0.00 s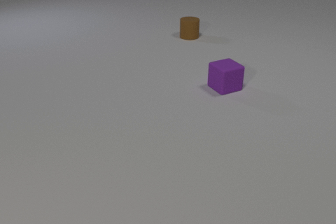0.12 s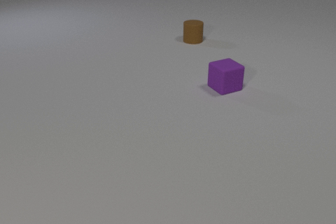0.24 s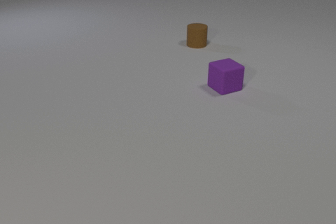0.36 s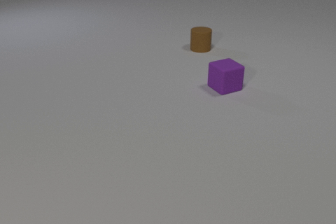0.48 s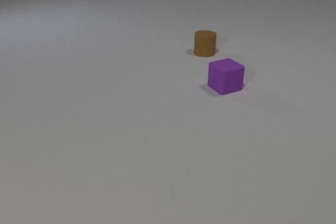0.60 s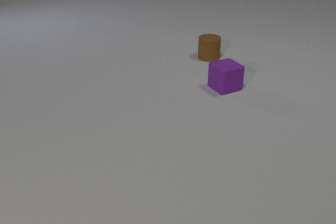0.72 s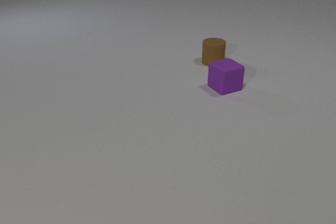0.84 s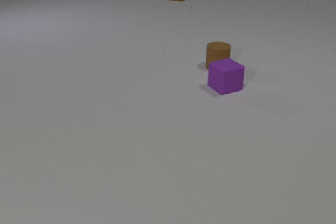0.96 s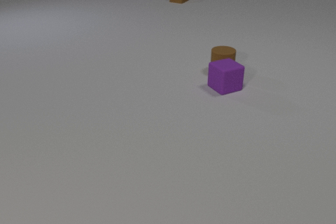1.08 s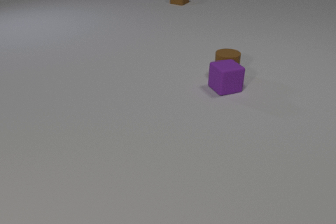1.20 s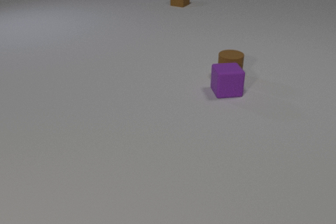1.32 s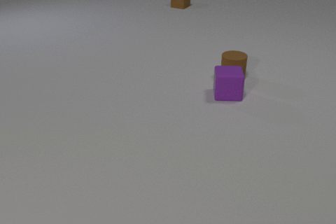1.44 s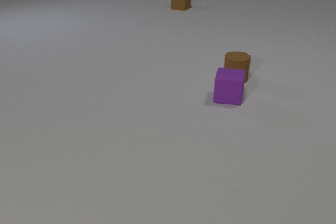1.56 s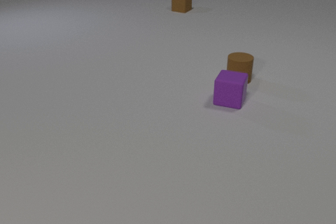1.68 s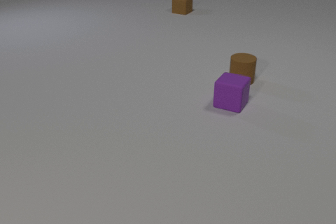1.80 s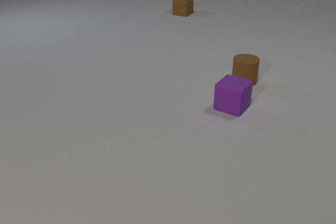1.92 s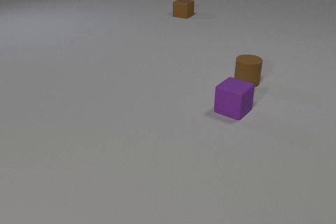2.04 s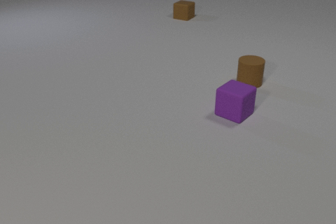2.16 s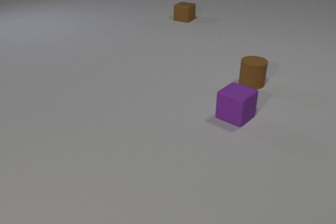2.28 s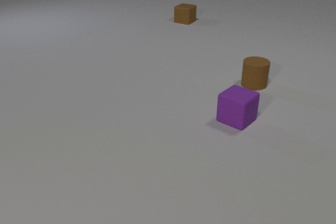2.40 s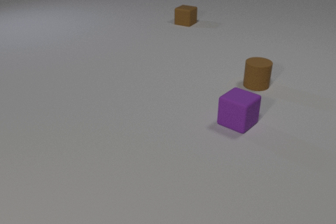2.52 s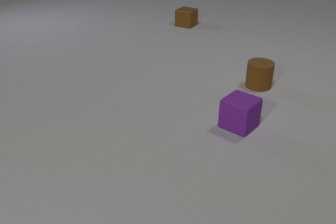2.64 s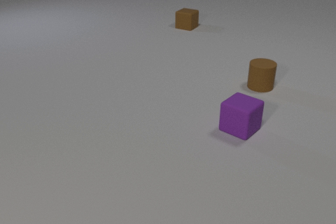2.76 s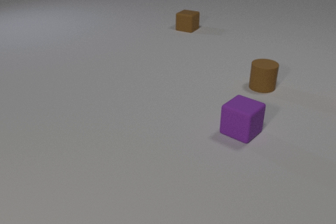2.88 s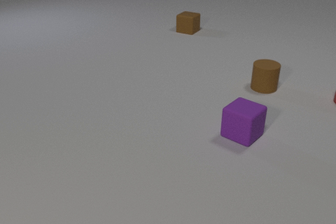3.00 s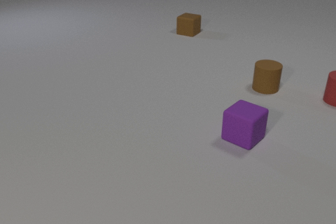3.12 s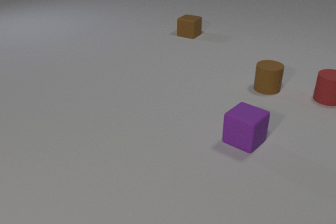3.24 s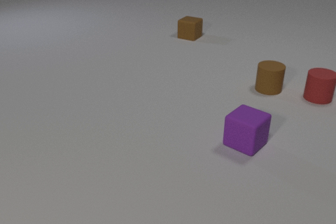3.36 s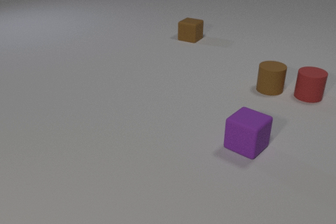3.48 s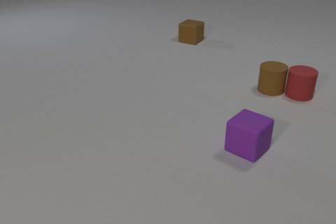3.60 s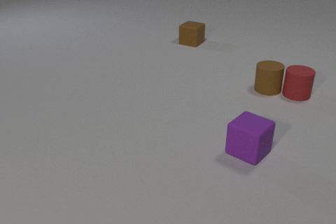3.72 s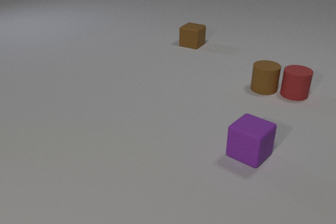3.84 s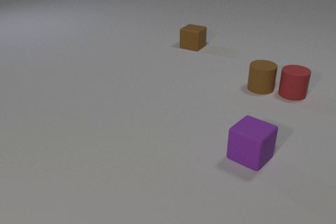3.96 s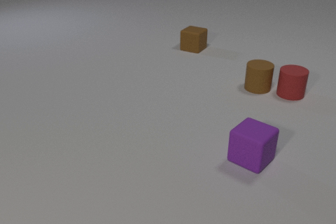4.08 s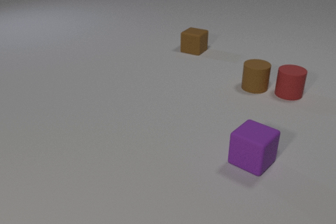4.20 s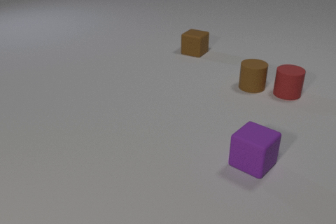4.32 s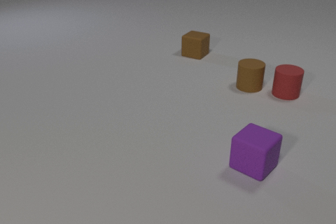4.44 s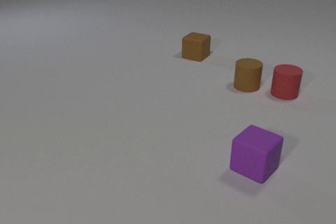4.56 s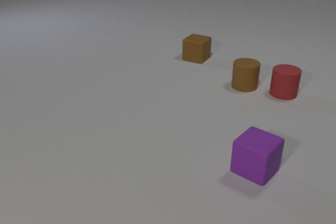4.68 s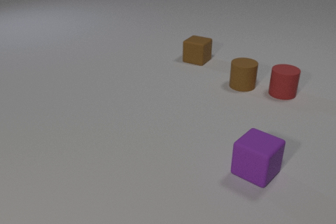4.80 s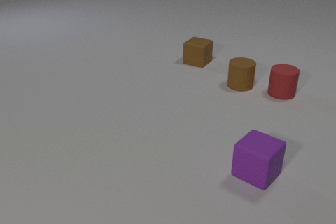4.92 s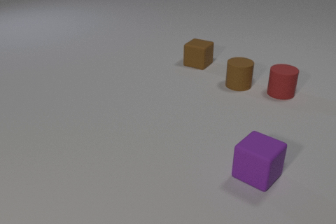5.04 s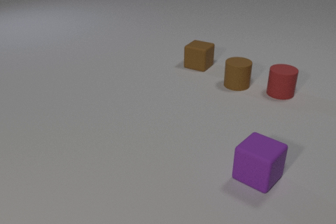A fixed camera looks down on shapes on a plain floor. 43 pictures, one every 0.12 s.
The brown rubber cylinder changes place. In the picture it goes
toward the camera.
The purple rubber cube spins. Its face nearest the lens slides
to the left.
0.00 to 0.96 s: The brown rubber cylinder slides toward the camera. The brown rubber cube comes in at the top edge, slides toward the camera.
0.96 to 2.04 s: The brown rubber cylinder slides to the right and toward the camera. The purple rubber cube slides toward the camera, spins clockwise seen from above by about 60 degrees, its near face sliding to the left. The brown rubber cube slides toward the camera. The brown rubber cylinder and the purple rubber cube collide.
2.04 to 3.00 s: The brown rubber cylinder slides to the right and toward the camera. The purple rubber cube slides toward the camera. The red rubber cylinder comes in at the right edge, slides to the left. The brown rubber cube slides toward the camera.
3.00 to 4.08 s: The brown rubber cylinder slides to the left. The purple rubber cube slides toward the camera. The red rubber cylinder slides to the left. The brown rubber cube slides toward the camera. The brown rubber cylinder and the red rubber cylinder collide.
4.08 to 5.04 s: The brown rubber cylinder slides to the left. The purple rubber cube slides toward the camera. The red rubber cylinder slides to the left. The brown rubber cube slides toward the camera.
What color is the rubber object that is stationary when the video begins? purple.
How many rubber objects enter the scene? 2.
How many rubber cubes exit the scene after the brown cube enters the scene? 0.
